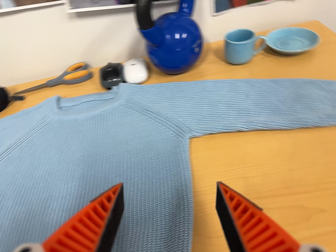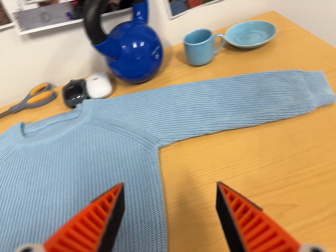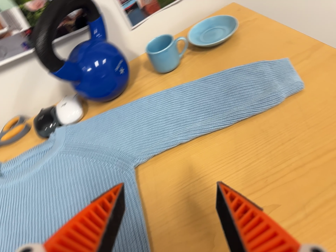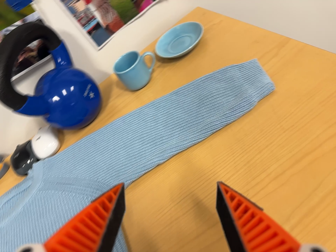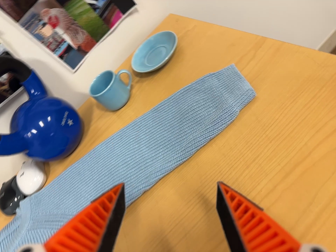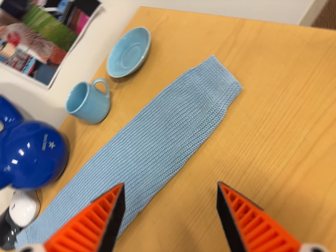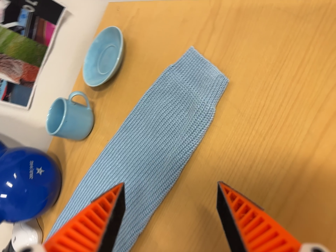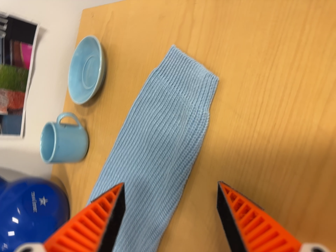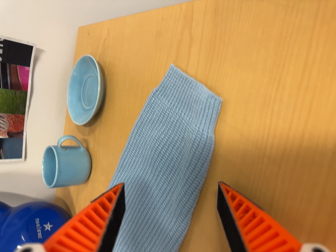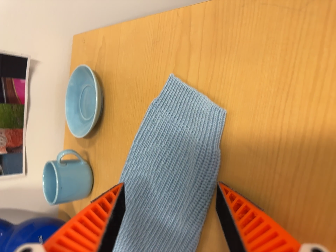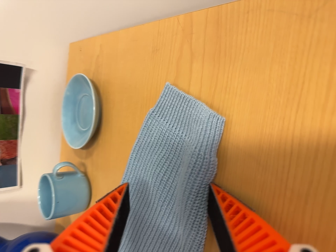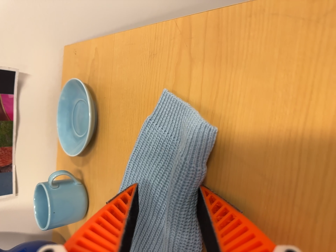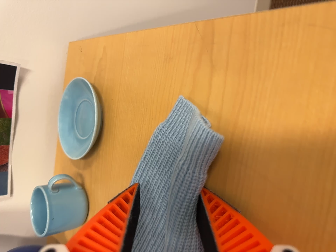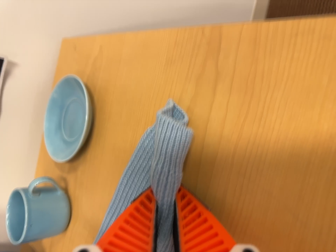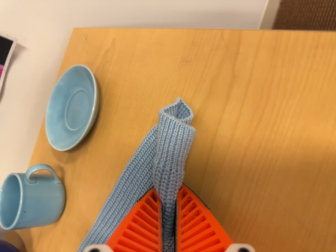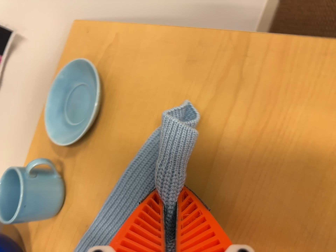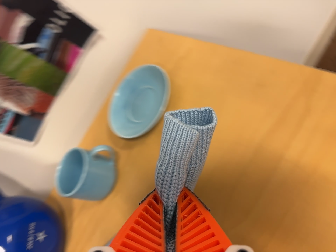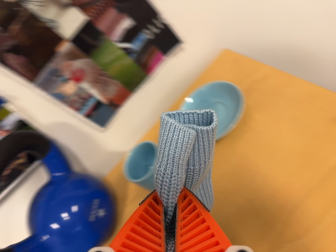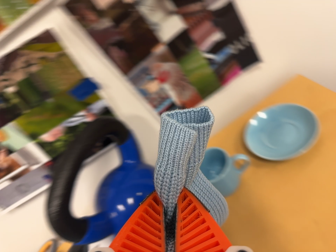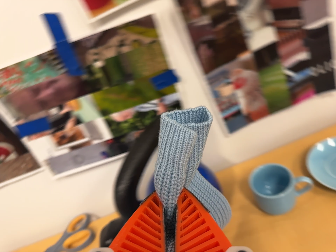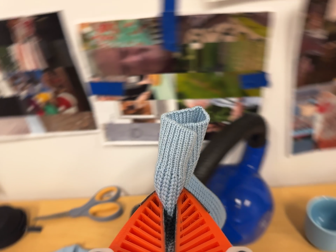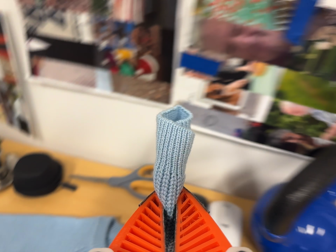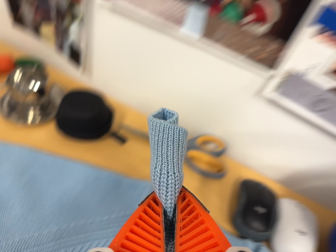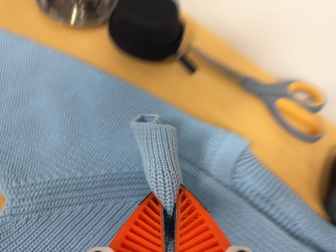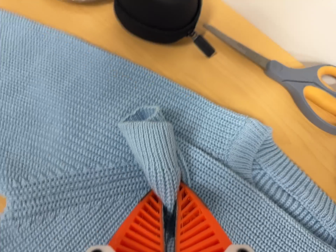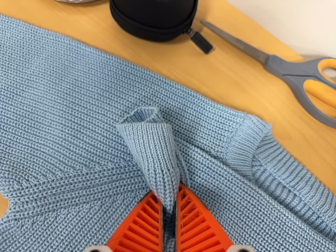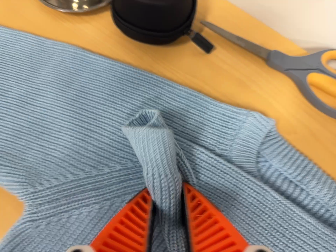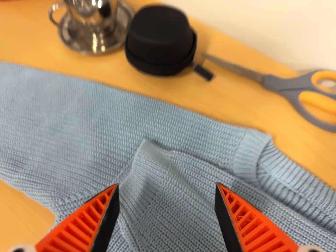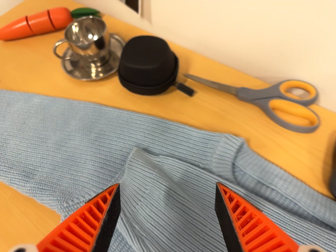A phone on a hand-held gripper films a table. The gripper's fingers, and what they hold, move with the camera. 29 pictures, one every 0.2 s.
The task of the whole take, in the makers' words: right arm across.
0.0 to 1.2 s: The camera travels to its right, toward the top of its view and forward, about 28 cm, so close, fixed things drift to the left. It rolls about its line of sight by about 55 degrees, and the scene rotates counterclockwise.
1.2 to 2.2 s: The camera travels toward the top of its view and forward, about 10 cm, so close, fixed things drift downward. It rolls about its line of sight by about 15 degrees, and the scene rotates counterclockwise.
2.2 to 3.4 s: The camera travels to its left, about 18 cm, so close, fixed things drift to the right. It rolls about its line of sight by about 40 degrees, and the scene rotates clockwise.
3.4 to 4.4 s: The scene slides to the right, as the camera pans about 20 degrees to its left. It travels to its left, about 50 cm, so close, fixed things drift to the right. Its aim tips toward the bottom of its view by about 10 degrees, and the scene shifts upward. It rolls about its line of sight by about 70 degrees, and the scene rotates clockwise.
4.4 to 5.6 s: The camera pans to its left by about 15 degrees. Its aim tips toward the bottom of its view by about 10 degrees, and the scene shifts upward.
The film runs forward here.
